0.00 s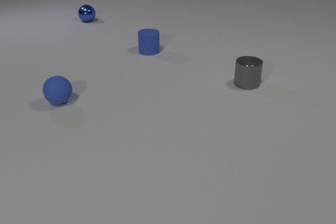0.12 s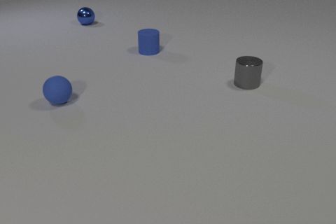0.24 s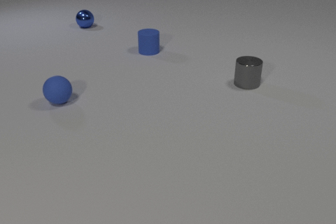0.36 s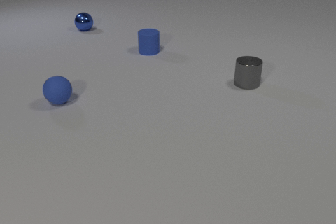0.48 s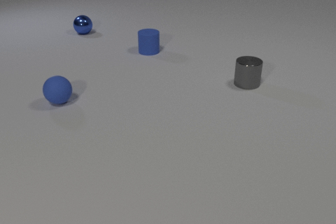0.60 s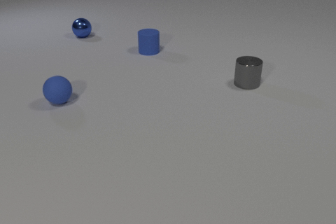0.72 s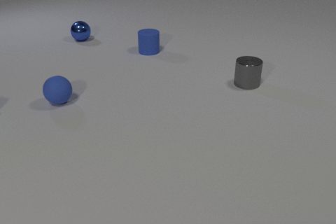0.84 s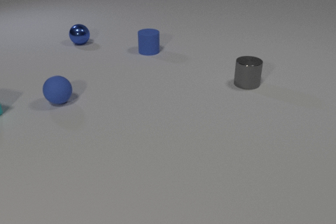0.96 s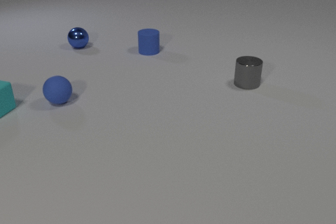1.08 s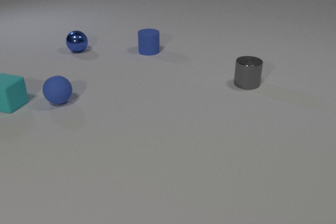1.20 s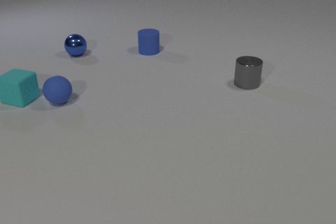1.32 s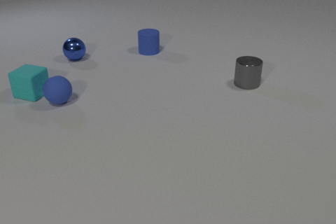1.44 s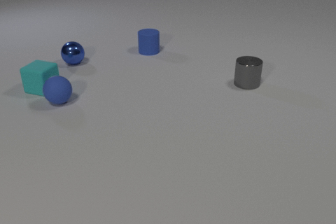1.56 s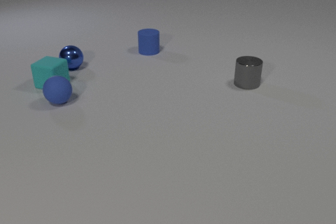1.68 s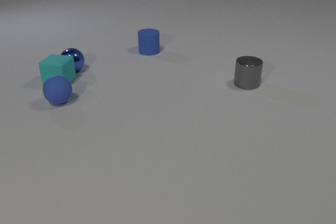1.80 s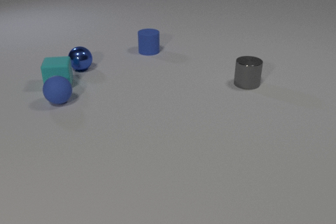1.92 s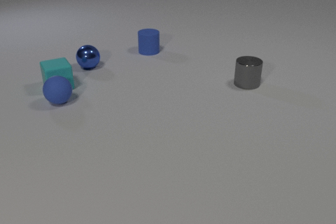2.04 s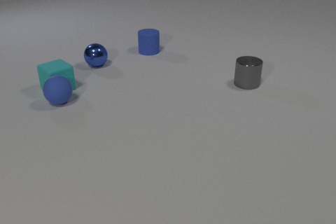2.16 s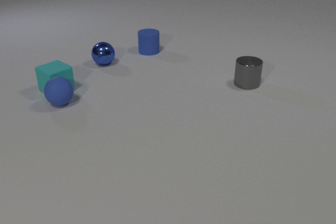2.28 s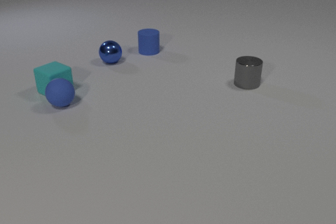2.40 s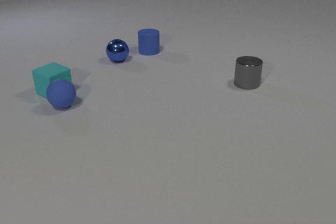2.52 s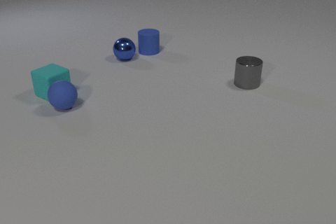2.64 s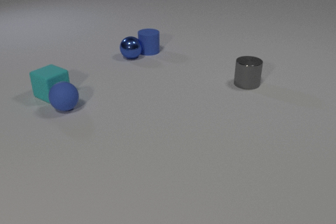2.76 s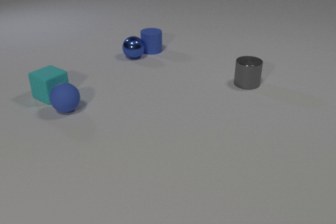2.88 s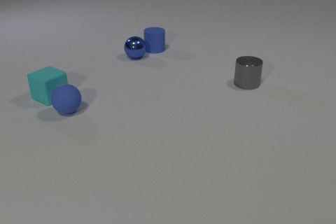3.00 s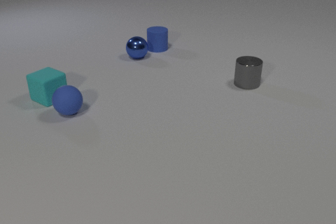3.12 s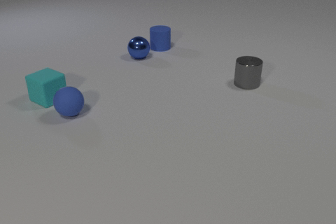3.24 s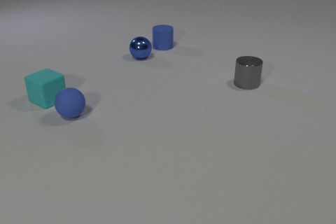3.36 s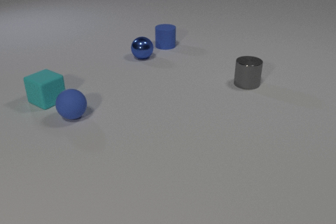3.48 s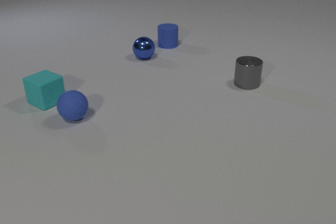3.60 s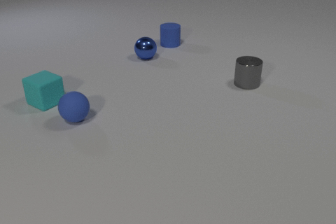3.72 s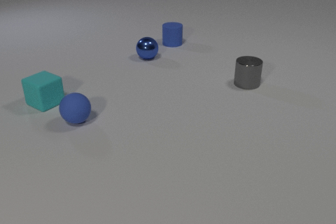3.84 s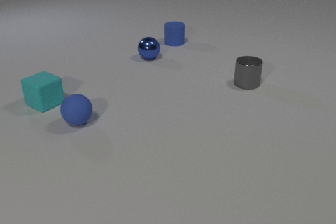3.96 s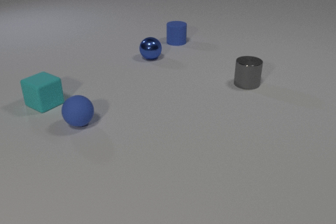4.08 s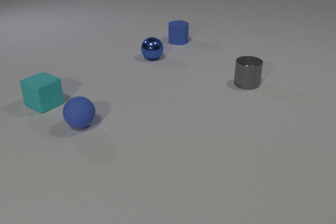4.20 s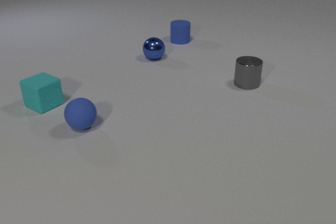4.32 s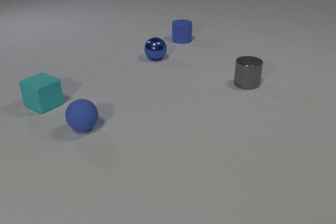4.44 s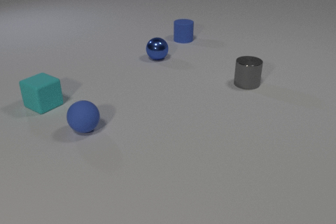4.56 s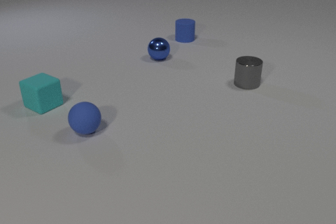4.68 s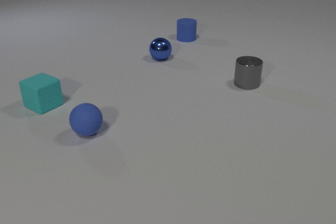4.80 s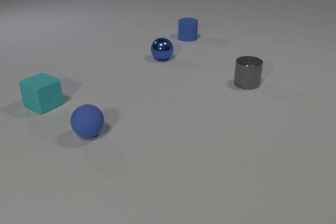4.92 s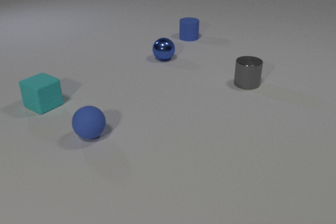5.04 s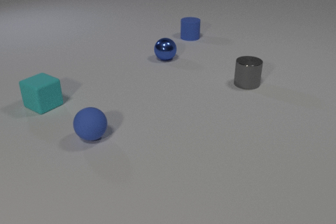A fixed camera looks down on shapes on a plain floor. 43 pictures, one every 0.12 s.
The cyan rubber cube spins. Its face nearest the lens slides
to the right.
The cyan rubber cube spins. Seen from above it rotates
counterclockwise.
0.00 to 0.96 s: The cyan rubber cube comes in at the left edge, slides to the right and away from the camera. The blue metal sphere rolls toward the camera.
0.96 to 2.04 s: The cyan rubber cube slides to the right and away from the camera, spins counterclockwise seen from above by about 60 degrees, its near face sliding to the right. The blue metal sphere rolls toward the camera. The cyan rubber cube and the blue metal sphere collide. The cyan rubber cube and the blue rubber sphere collide.
2.04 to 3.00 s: The cyan rubber cube slides toward the camera and to the left. The blue metal sphere rolls to the right. The blue rubber sphere rolls toward the camera. The blue rubber cylinder slides to the right and away from the camera. The blue metal sphere and the blue rubber cylinder collide.
3.00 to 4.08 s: The cyan rubber cube slides toward the camera. The blue metal sphere rolls to the right. The blue rubber sphere rolls toward the camera. The blue rubber cylinder slides to the right and away from the camera.
4.08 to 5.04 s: The blue metal sphere rolls to the right. The blue rubber sphere rolls toward the camera and to the right. The blue rubber cylinder slides away from the camera and to the right.
How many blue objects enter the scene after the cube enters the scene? 0.
How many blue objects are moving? 3.
Are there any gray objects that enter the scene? no.
